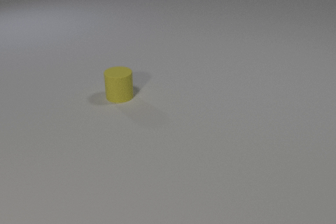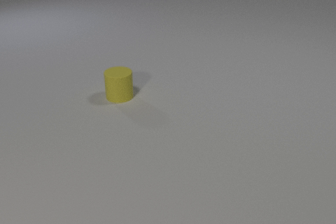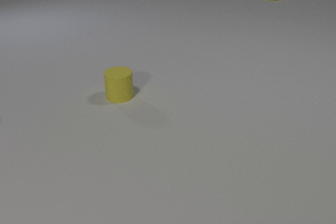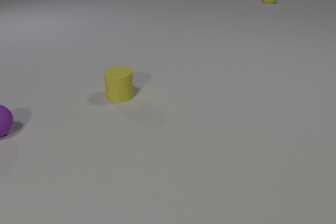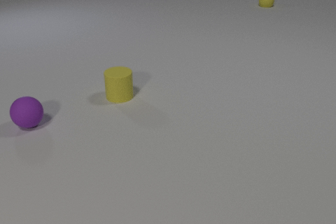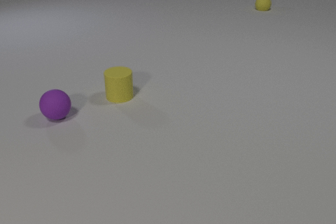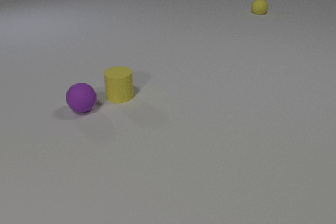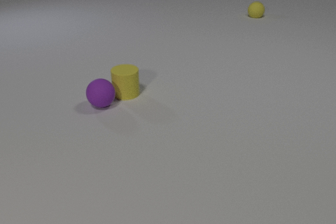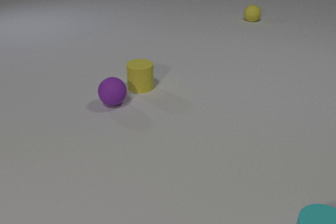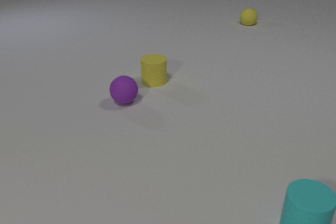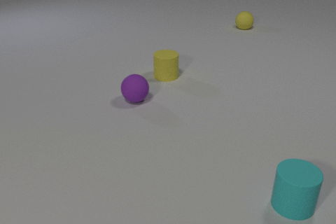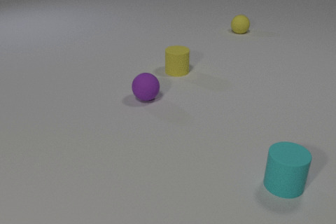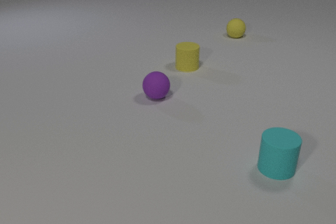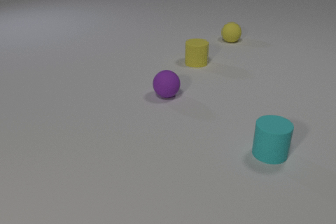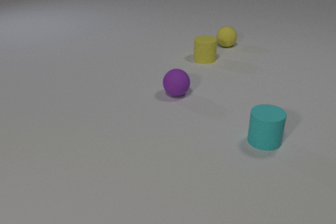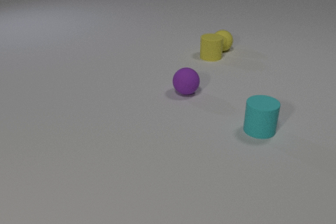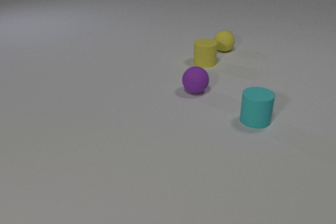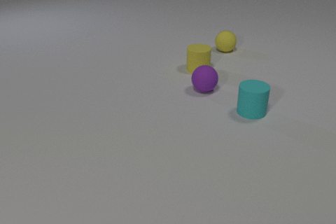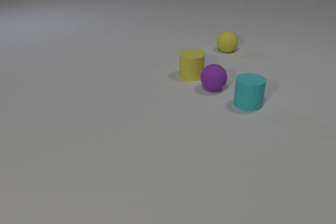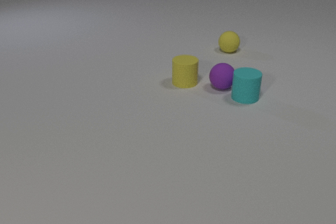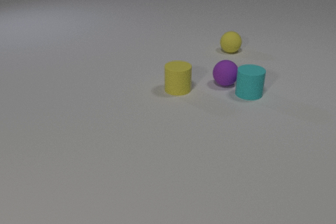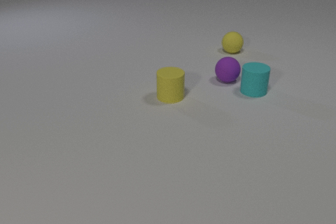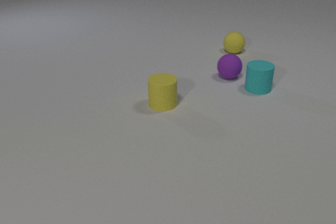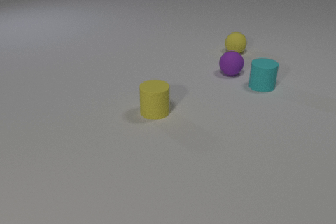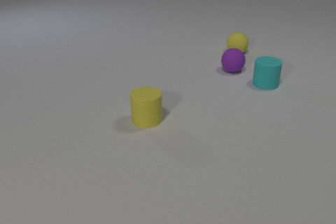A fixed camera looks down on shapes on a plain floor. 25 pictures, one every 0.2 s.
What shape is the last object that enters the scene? cylinder.
What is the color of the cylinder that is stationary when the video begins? yellow.
How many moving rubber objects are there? 4.
0.0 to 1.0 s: The purple rubber sphere comes in at the left edge, rolls to the right. The yellow rubber sphere comes in at the top edge, rolls toward the camera.
1.0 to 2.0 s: The purple rubber sphere rolls to the right. The yellow rubber cylinder slides to the right and away from the camera. The yellow rubber sphere rolls toward the camera. The cyan rubber cylinder comes in at the bottom edge, slides away from the camera and to the left. The purple rubber sphere and the yellow rubber cylinder collide.
2.0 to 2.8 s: The purple rubber sphere rolls to the right. The yellow rubber cylinder slides away from the camera and to the right. The yellow rubber sphere rolls toward the camera. The cyan rubber cylinder slides away from the camera.
2.8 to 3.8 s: The purple rubber sphere rolls to the right and away from the camera. The yellow rubber cylinder slides toward the camera. The yellow rubber sphere rolls toward the camera. The cyan rubber cylinder slides away from the camera. The yellow rubber cylinder and the yellow rubber sphere collide.
3.8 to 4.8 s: The purple rubber sphere rolls away from the camera. The yellow rubber cylinder slides toward the camera and to the left. The yellow rubber sphere rolls to the right. The cyan rubber cylinder slides away from the camera and to the right. The purple rubber sphere and the cyan rubber cylinder collide.
